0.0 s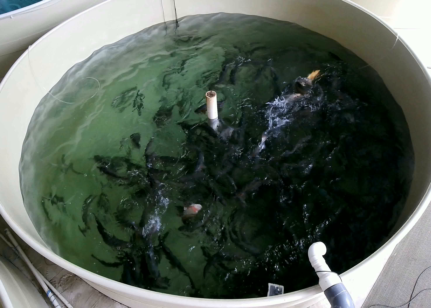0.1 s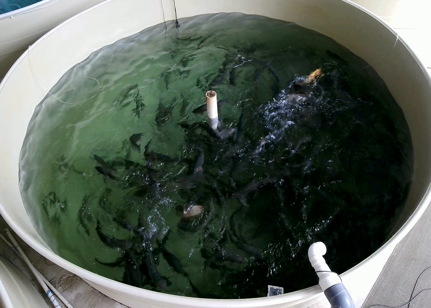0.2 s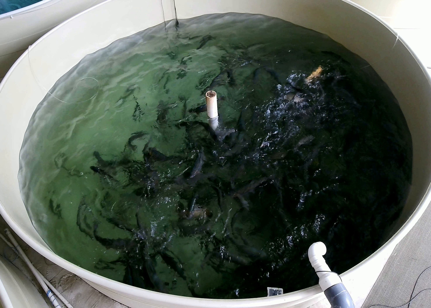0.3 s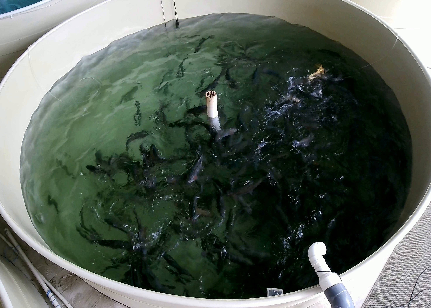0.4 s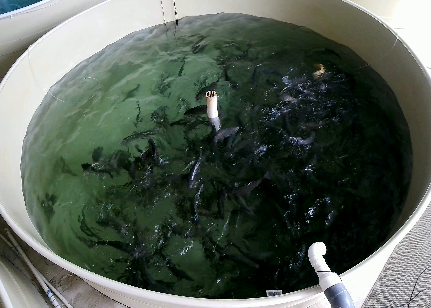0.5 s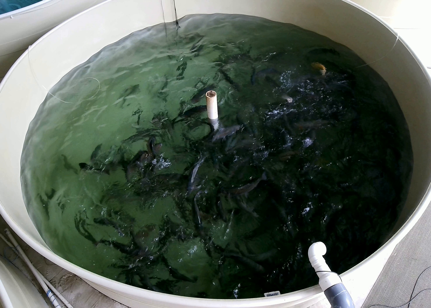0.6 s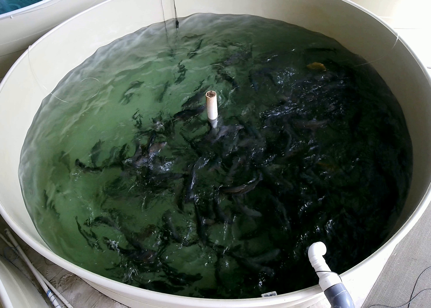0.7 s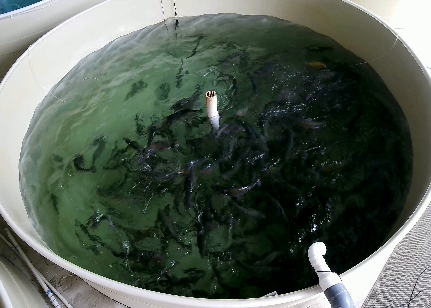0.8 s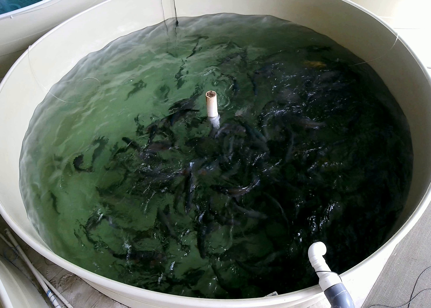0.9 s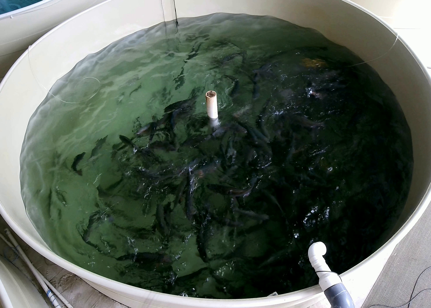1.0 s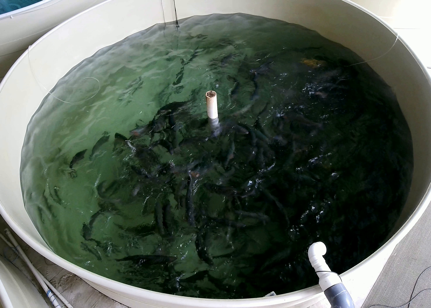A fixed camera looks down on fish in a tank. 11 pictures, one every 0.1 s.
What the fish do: Weak feeding.
